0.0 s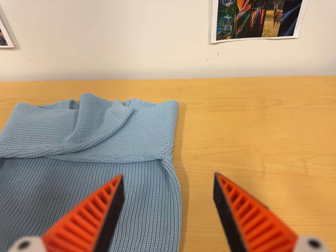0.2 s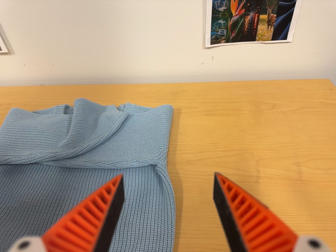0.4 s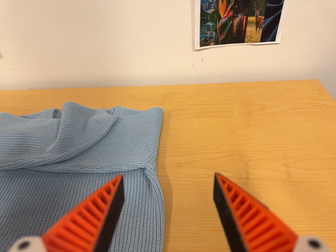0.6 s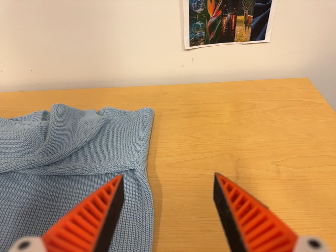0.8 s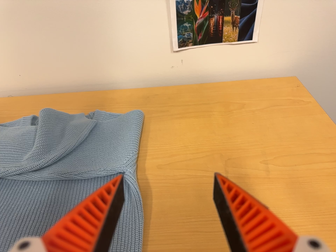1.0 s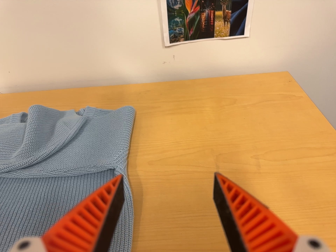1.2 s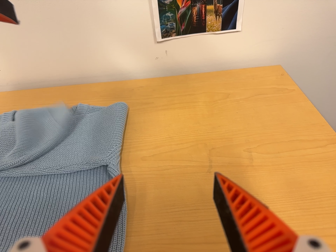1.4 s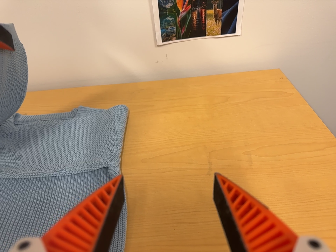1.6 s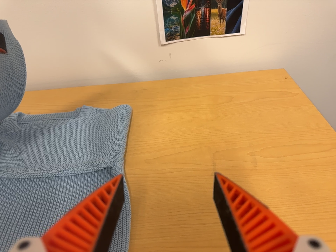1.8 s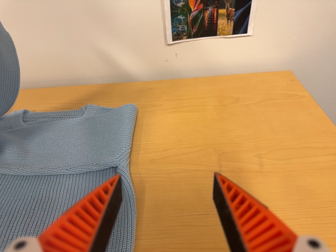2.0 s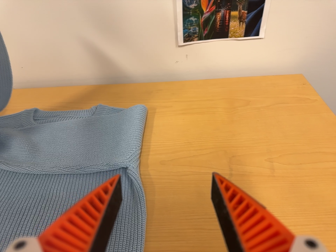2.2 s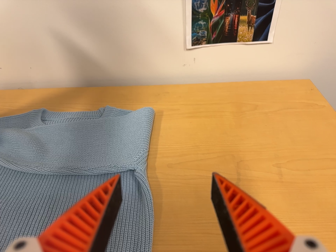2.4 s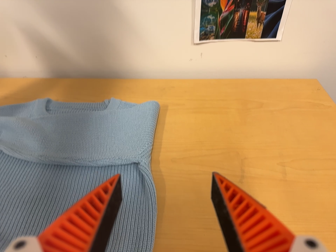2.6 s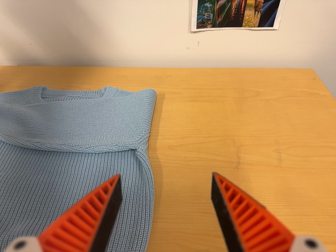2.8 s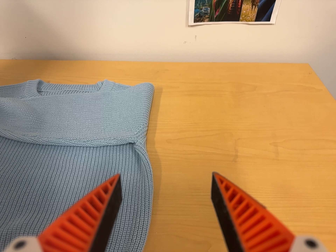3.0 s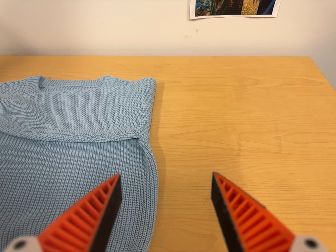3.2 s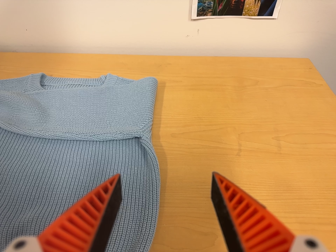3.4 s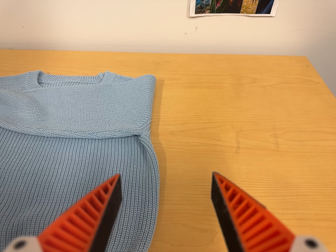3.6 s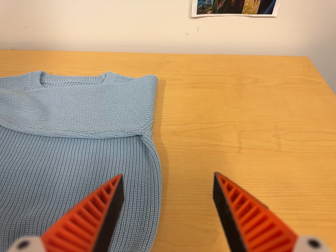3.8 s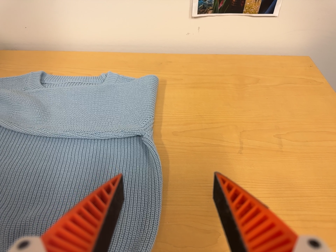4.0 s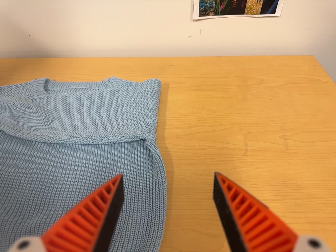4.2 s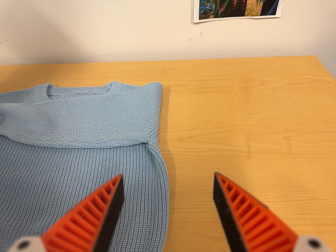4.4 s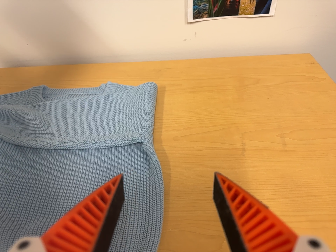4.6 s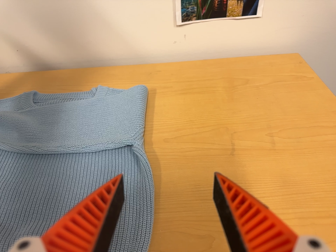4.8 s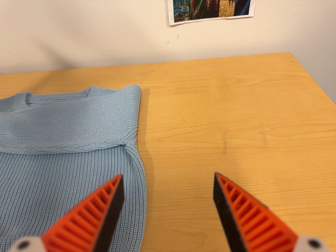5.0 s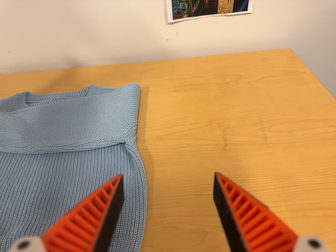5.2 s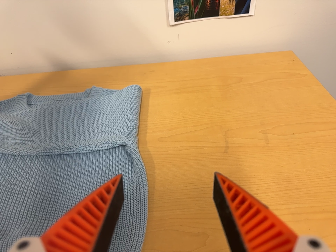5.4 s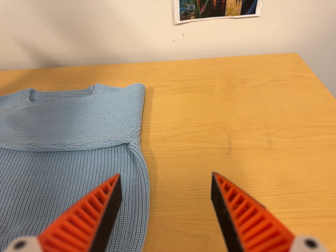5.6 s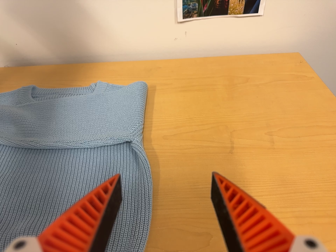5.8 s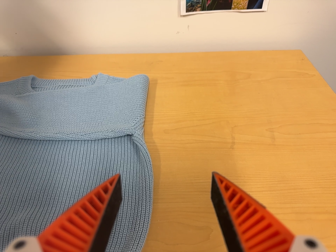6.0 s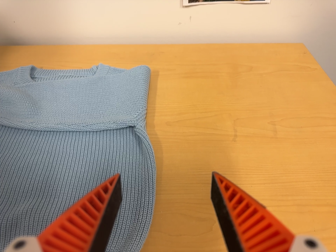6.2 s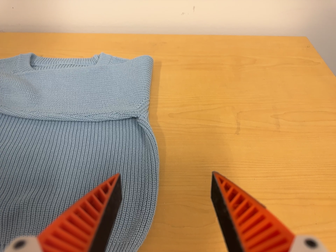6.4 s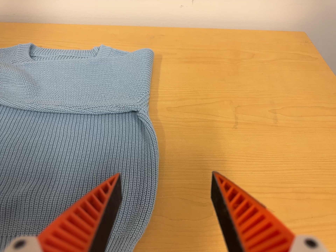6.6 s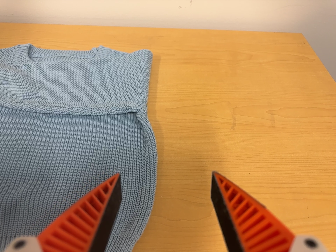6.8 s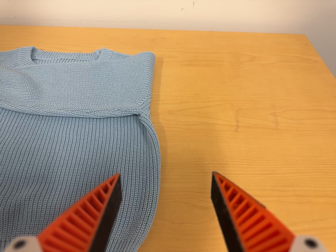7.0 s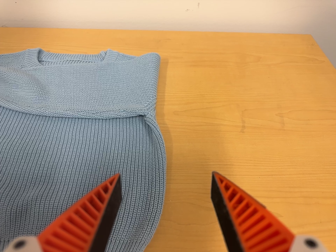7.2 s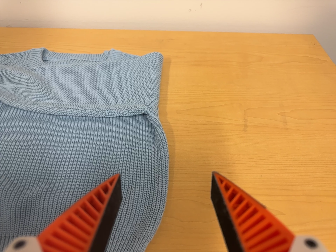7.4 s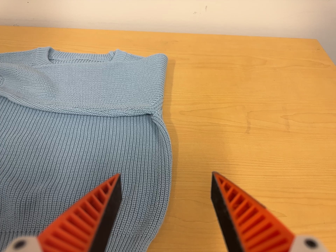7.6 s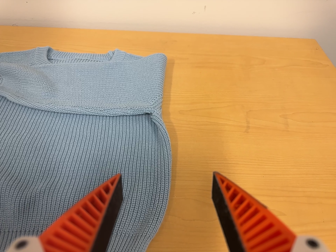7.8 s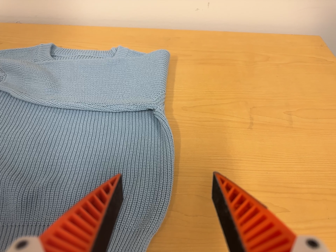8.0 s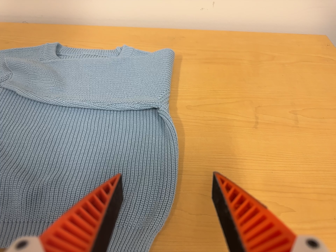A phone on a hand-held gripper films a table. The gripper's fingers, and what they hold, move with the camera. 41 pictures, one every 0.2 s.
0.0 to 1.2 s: The camera travels to its right, about 7 cm, so close, fixed things drift to the left.
1.2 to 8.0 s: The camera travels to its left and toward the bottom of its view, about 10 cm, so close, fixed things drift to the right.
The film runs backward here.
